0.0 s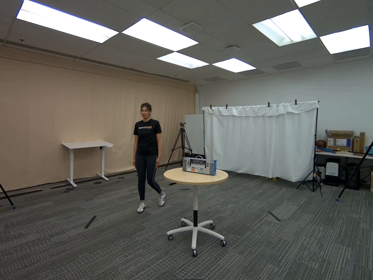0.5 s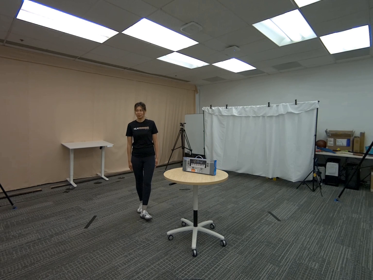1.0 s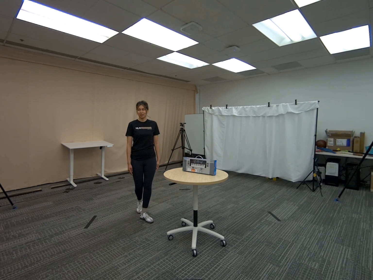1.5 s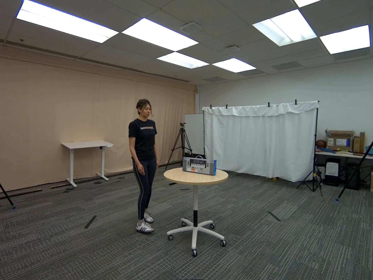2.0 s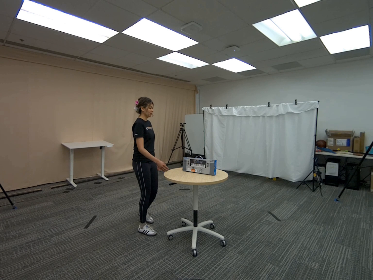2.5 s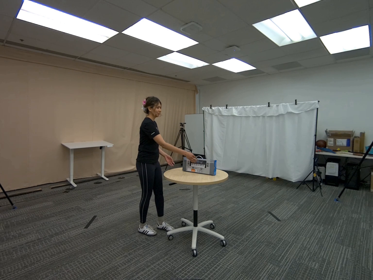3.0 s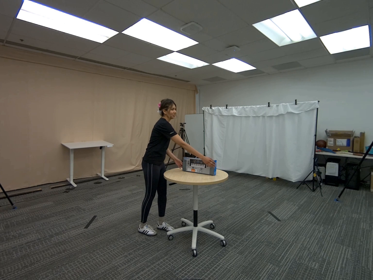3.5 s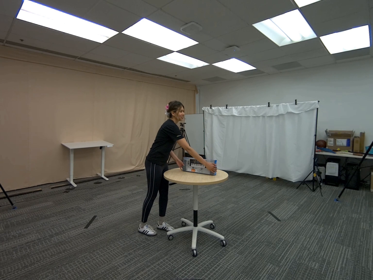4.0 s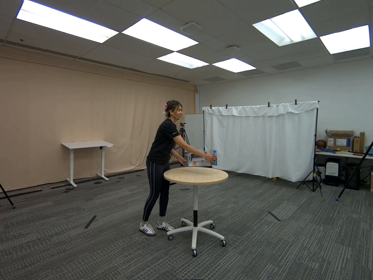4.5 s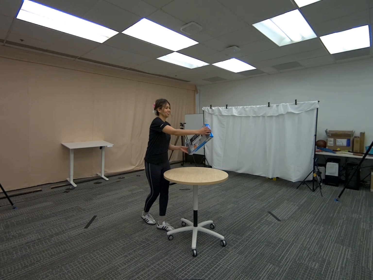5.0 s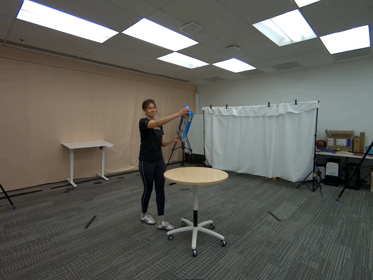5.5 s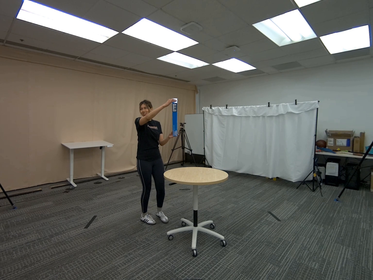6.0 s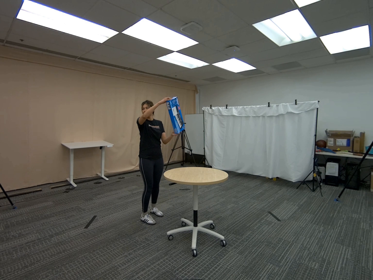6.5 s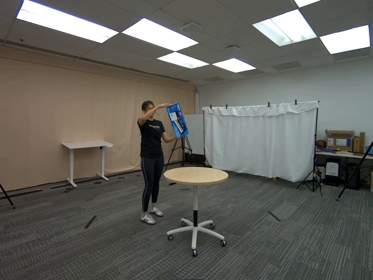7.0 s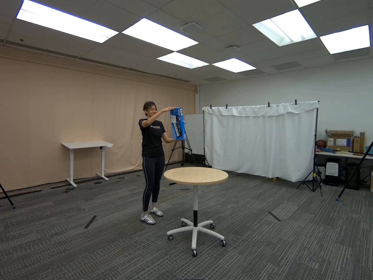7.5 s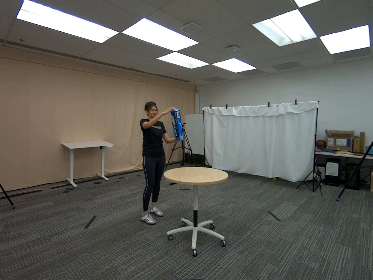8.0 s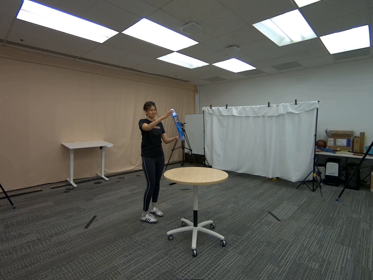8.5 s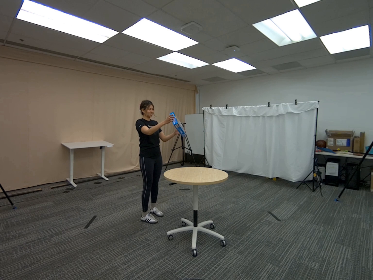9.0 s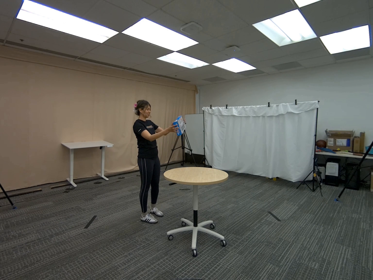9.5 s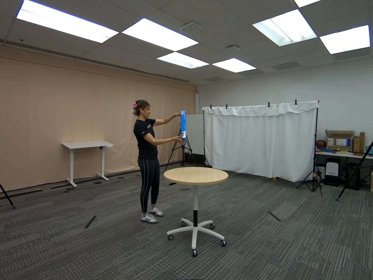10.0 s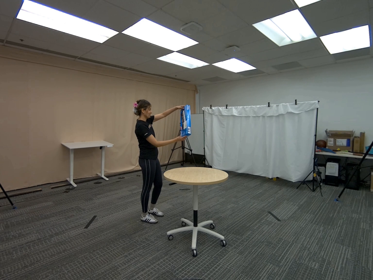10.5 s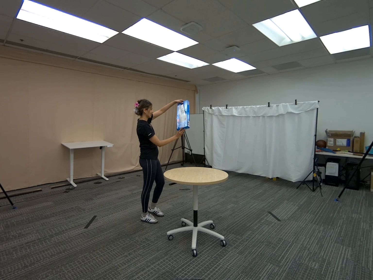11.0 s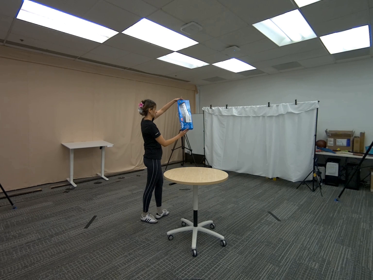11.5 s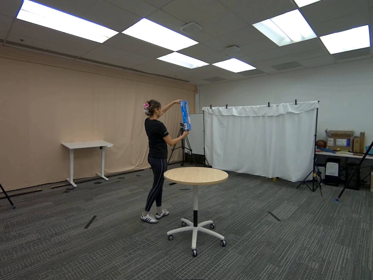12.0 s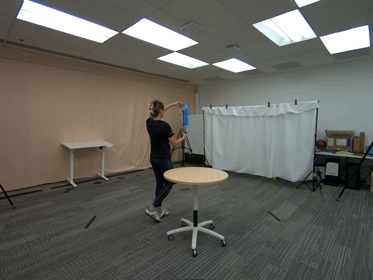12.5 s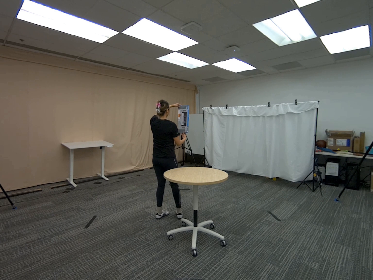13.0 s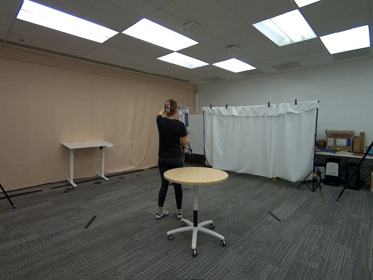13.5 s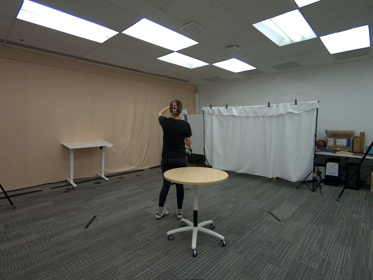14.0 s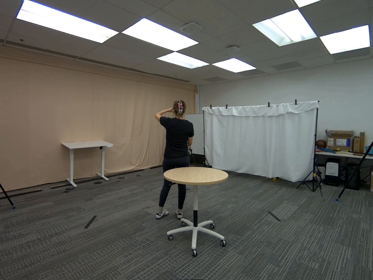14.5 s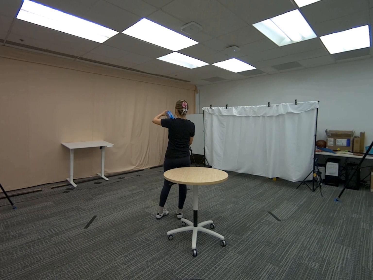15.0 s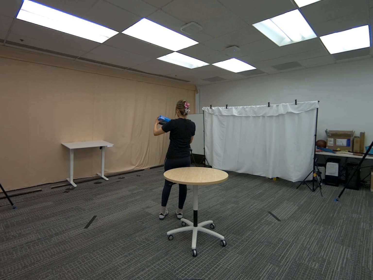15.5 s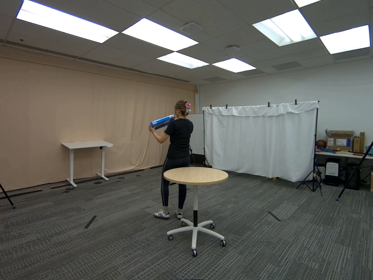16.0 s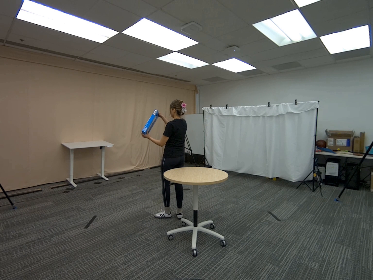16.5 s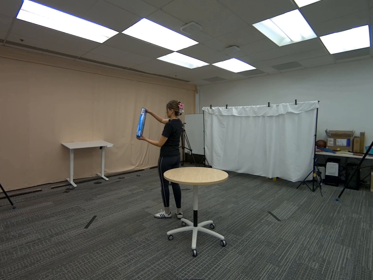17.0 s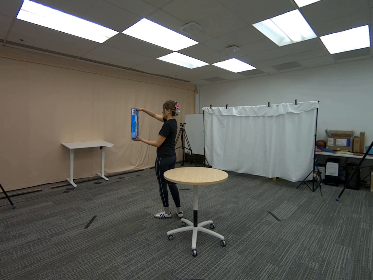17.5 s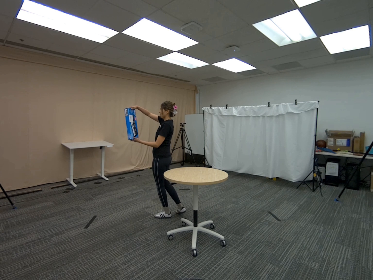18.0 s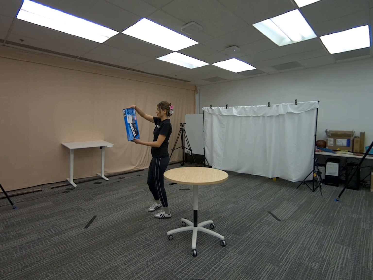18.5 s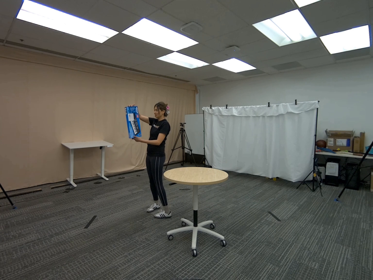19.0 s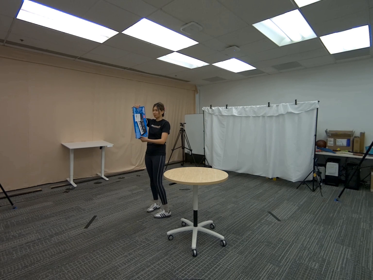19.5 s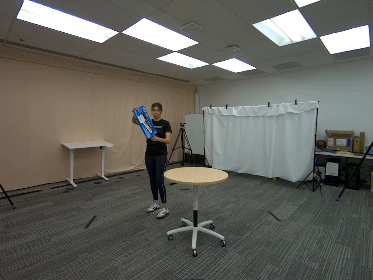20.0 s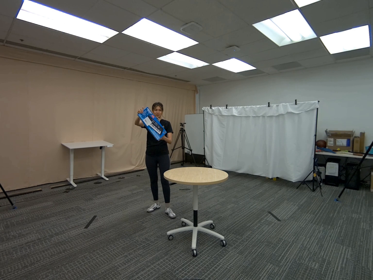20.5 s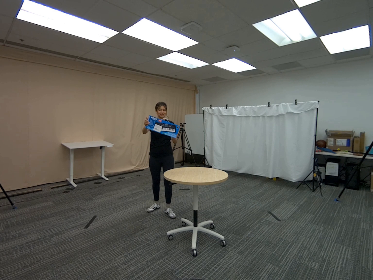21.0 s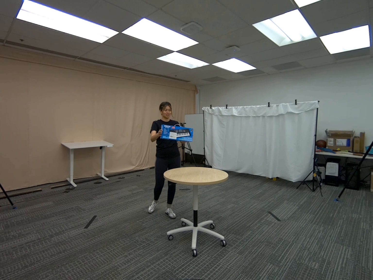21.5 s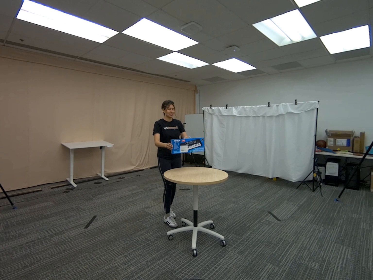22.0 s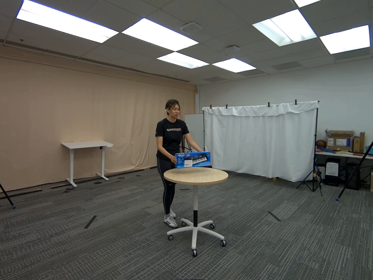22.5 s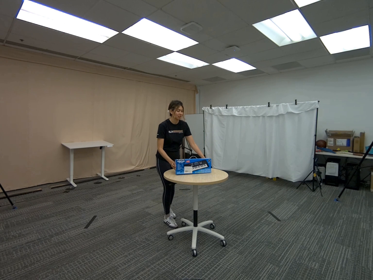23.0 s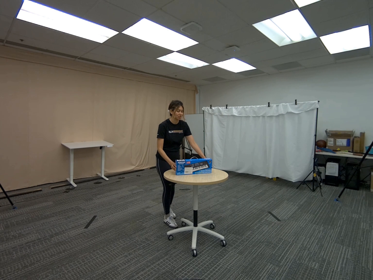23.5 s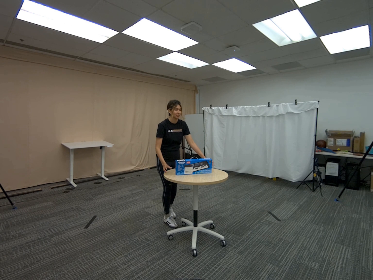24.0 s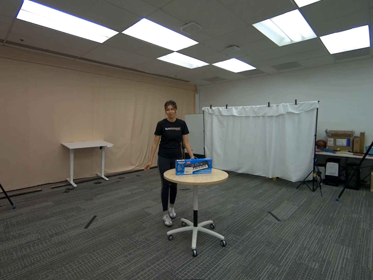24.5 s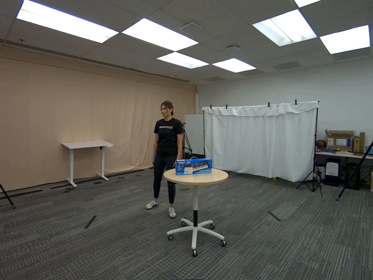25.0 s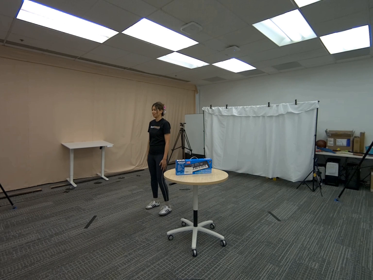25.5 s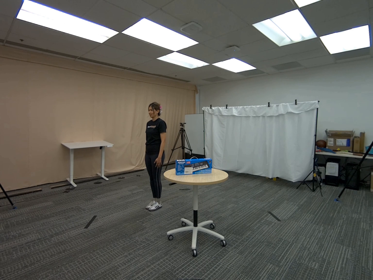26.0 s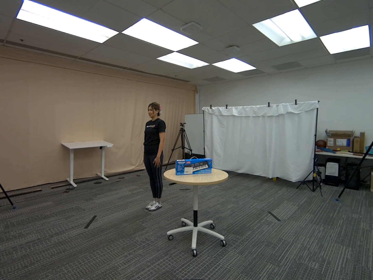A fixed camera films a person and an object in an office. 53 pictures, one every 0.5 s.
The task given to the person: Walk over to the keyboard box on the round table and pick up the box with both hands and rotate the box in midair as you rotate your body to give a visual of the box from all angles.
